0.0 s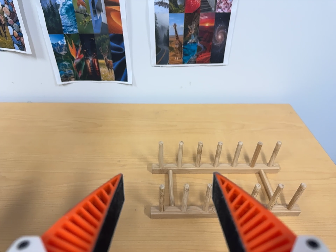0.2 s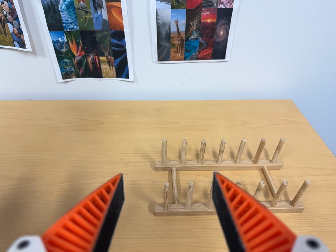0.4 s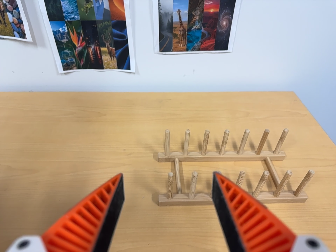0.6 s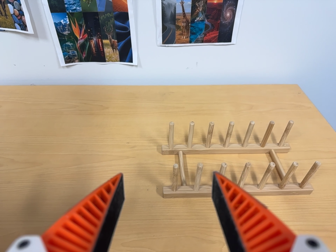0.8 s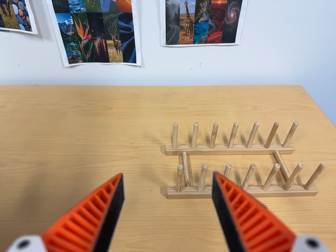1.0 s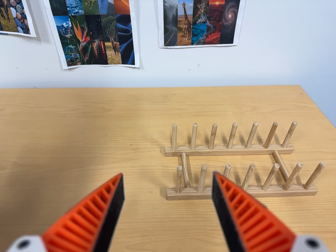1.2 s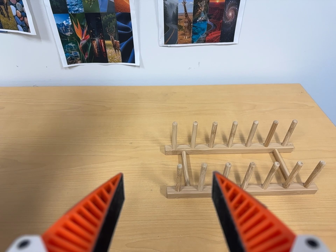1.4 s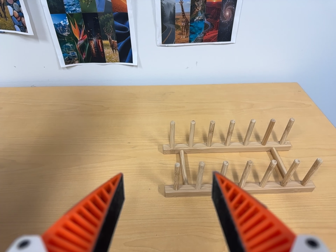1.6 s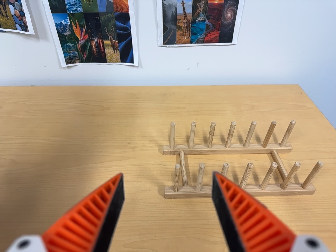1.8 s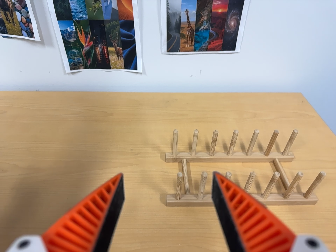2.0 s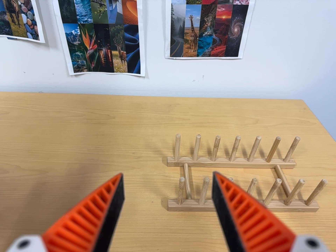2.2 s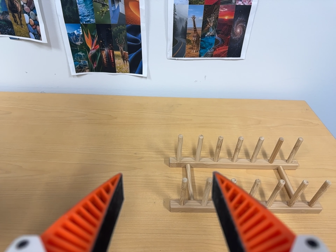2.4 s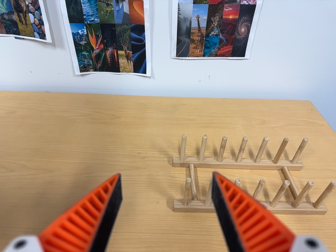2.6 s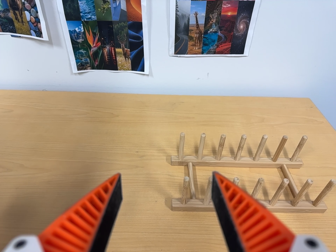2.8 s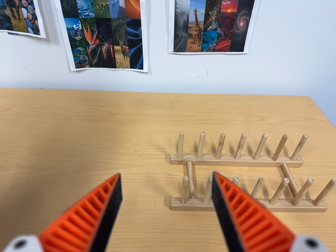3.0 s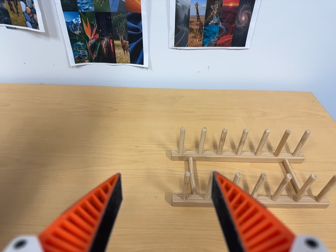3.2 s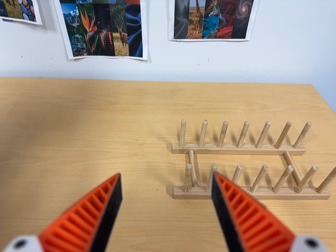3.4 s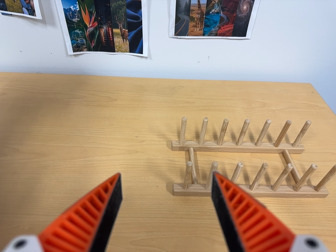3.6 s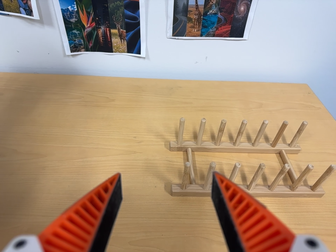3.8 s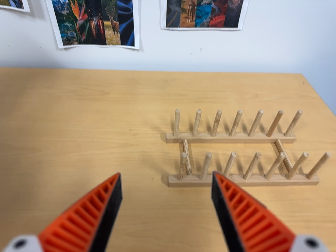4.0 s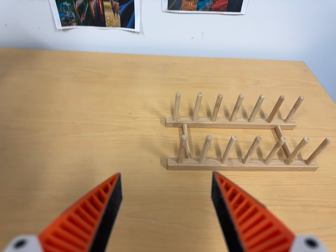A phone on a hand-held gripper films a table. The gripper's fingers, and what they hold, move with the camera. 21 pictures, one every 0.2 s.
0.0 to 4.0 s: The camera travels to its left, about 7 cm. Its aim tips toward the bottom of its view by about 10 degrees, and the scene shifts upward.
The film runs forward here.
